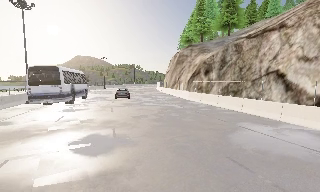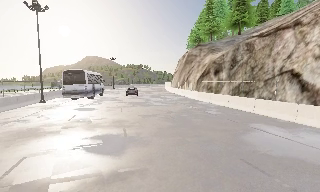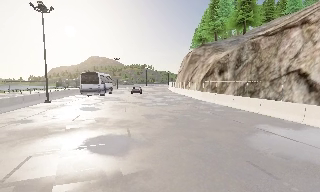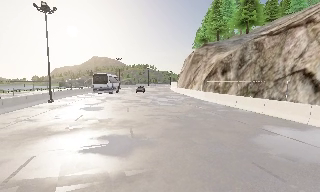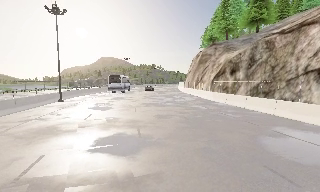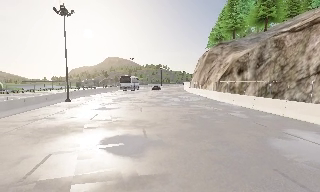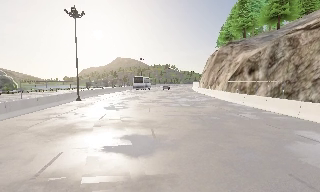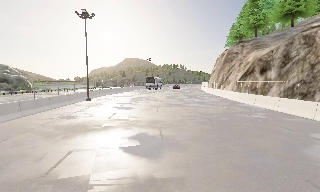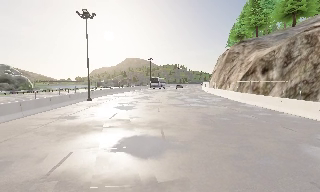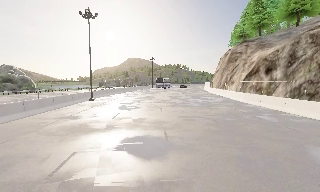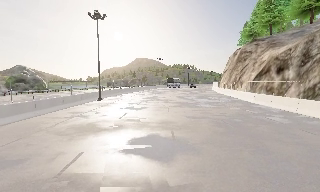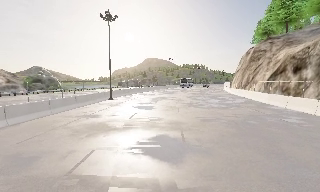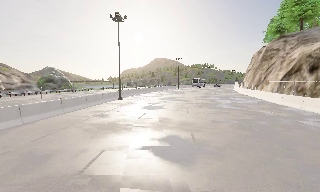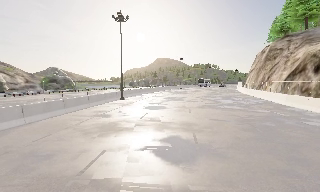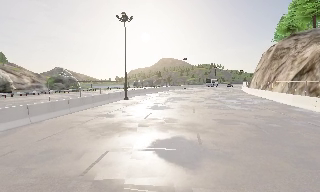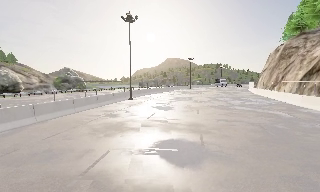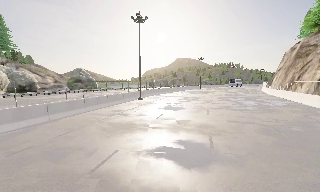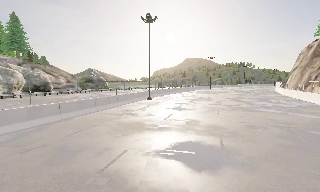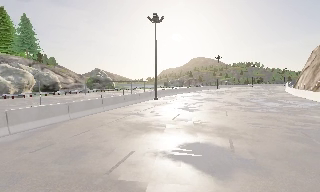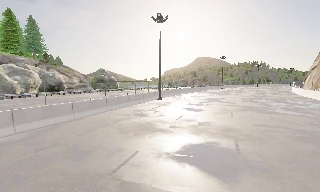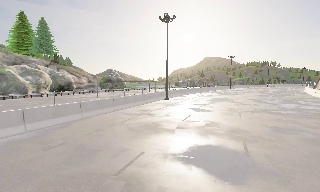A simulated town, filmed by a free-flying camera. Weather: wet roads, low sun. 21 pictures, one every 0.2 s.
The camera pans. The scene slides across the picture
to the right.
The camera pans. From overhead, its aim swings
counterclockwise.
0.0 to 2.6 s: The camera swings to its left by about 25 degrees, and the scene slides to the right. It travels forward, about 1 m, so what stands in front looms larger.
2.6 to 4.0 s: The camera swings to its left by about 15 degrees, and the scene slides to the right. It travels forward, about 0.5 m, so what stands in front looms larger.
The film runs forward here.
